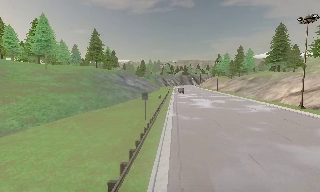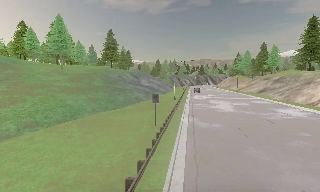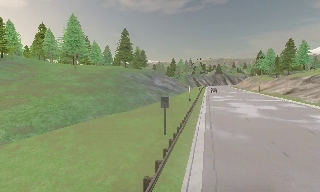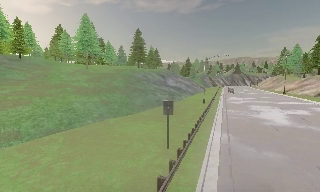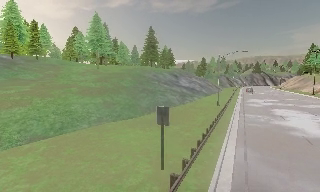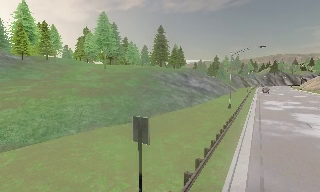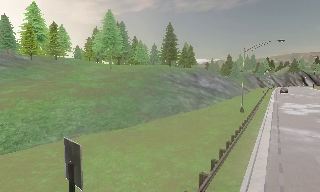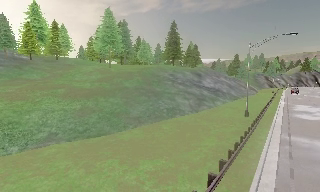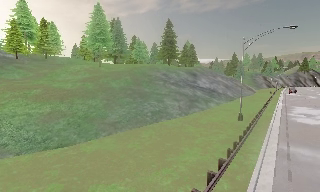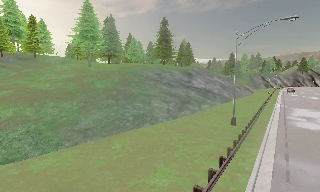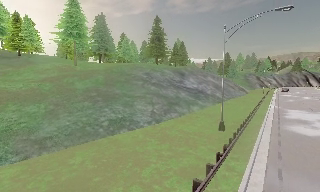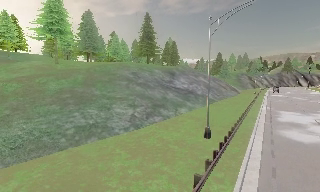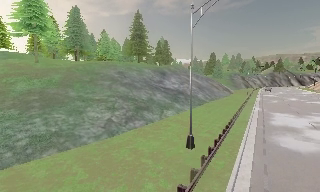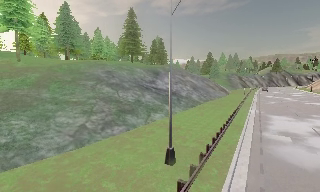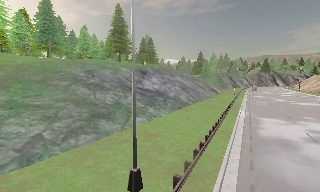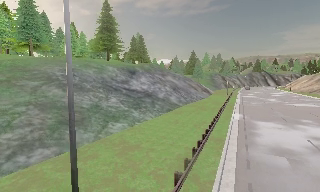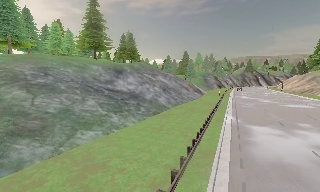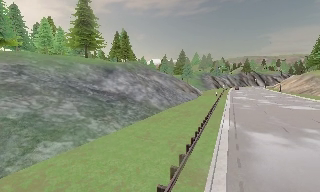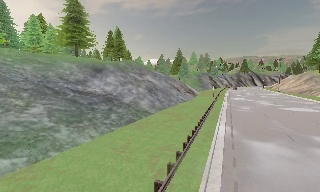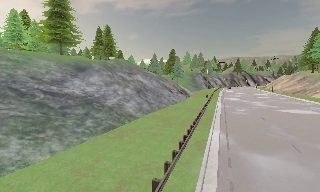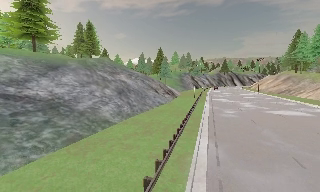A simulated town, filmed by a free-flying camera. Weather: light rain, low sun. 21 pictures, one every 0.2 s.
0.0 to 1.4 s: The camera pans to its left, which is counterclockwise from overhead, by about 35 degrees. It travels forward and to its right, about 15 m.
1.4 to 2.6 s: The camera travels forward and to its right, about 12 m, so what stands in front looms larger.
2.6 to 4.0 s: The scene slides to the left, as the camera pans about 15 degrees to its right. It travels forward and to its right, about 14 m, so what stands in front looms larger.
The film runs backward here.
